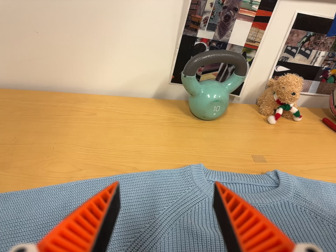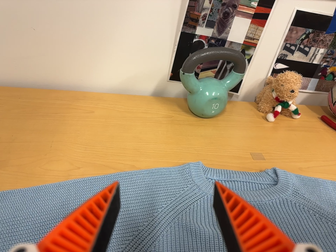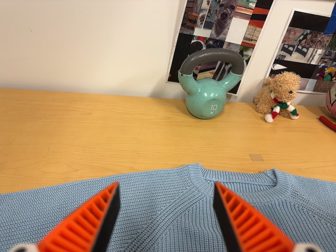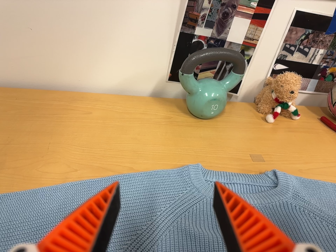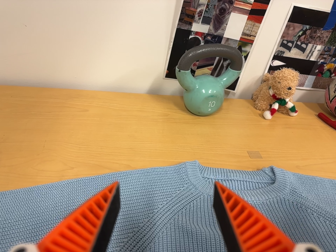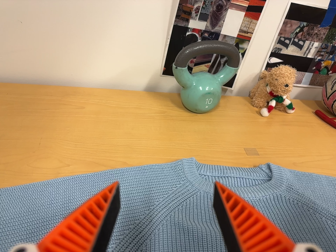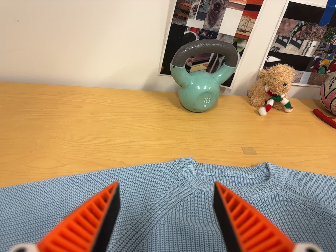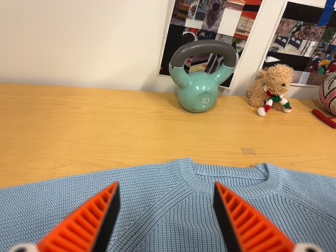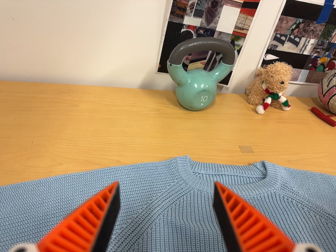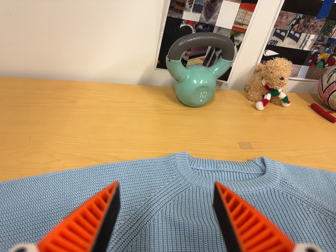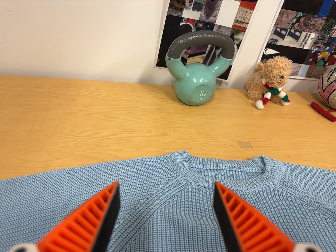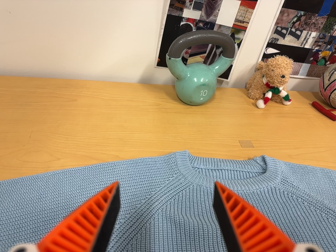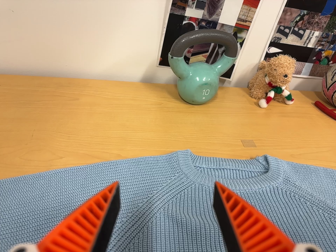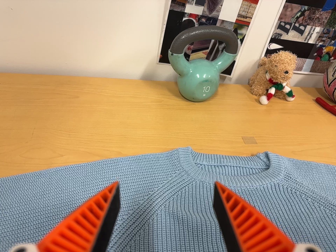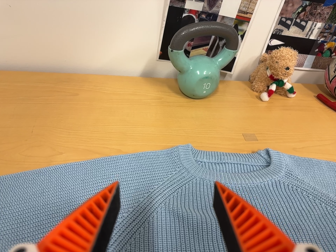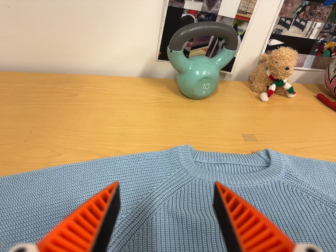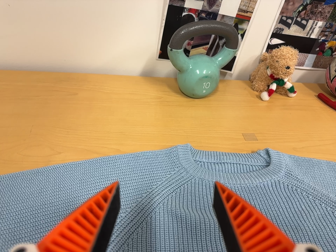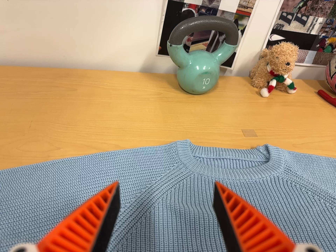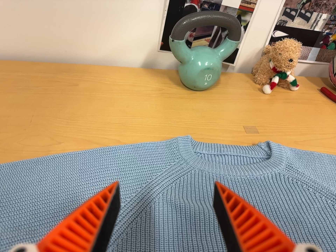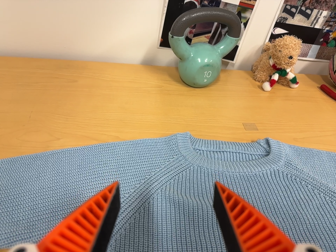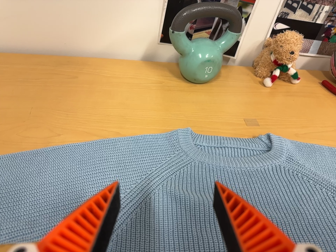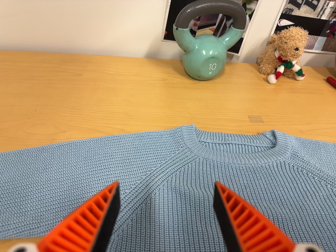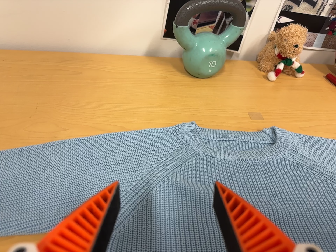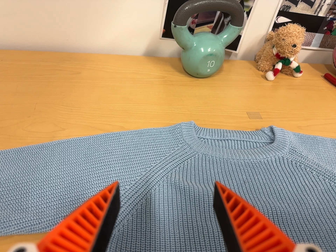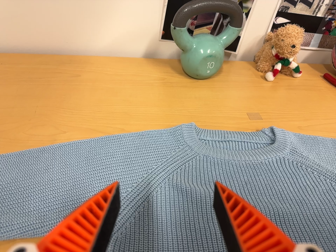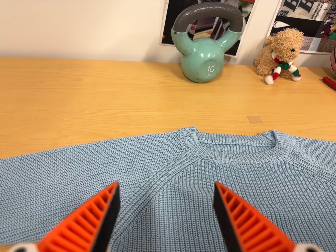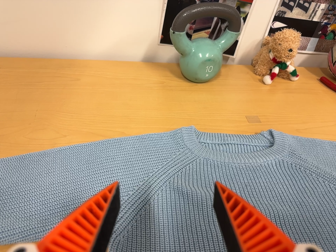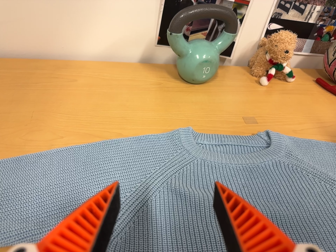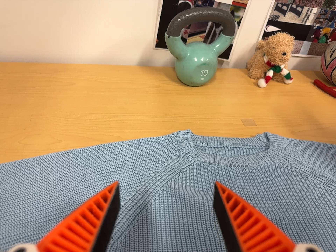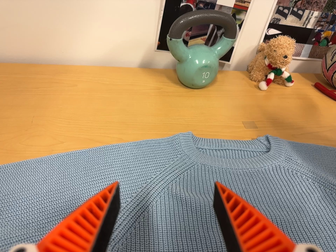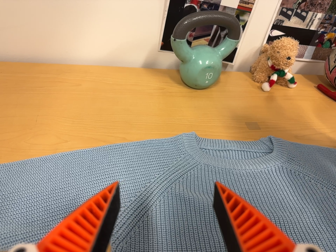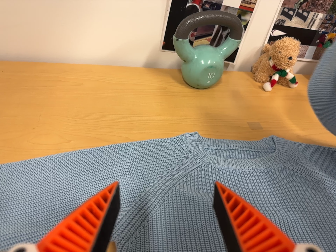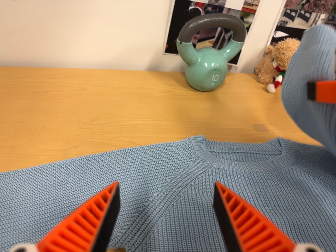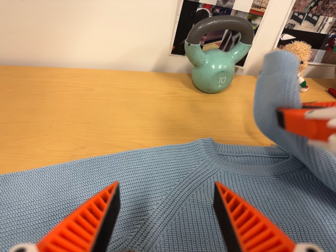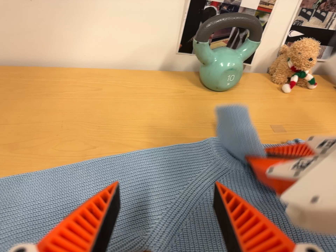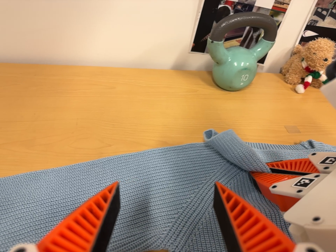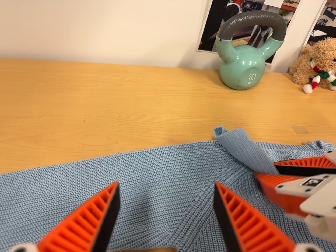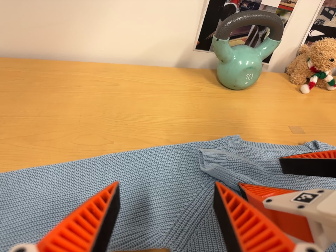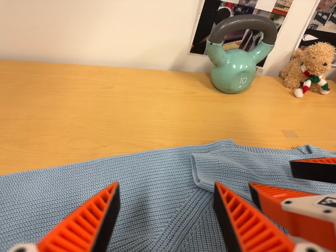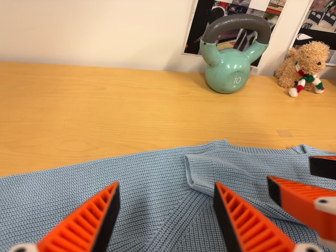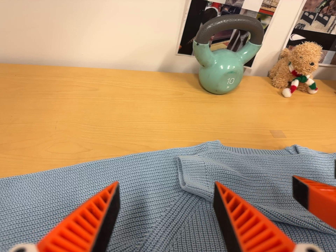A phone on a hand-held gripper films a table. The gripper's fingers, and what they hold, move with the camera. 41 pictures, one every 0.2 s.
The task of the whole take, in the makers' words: right arm across.
0.0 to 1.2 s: The camera shifts only a little, or ends up much as it began.
1.2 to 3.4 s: The camera shifts only a little, or ends up much as it began.
3.4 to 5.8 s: The camera shifts only a little, or ends up much as it began.
5.8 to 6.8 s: The camera travels to its left, about 5 cm, so close, fixed things drift to the right.
6.8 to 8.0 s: The camera shifts only a little, or ends up much as it began.
The film runs forward here.
